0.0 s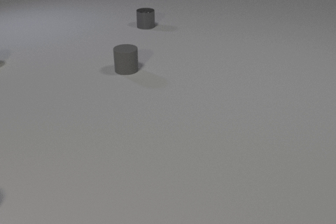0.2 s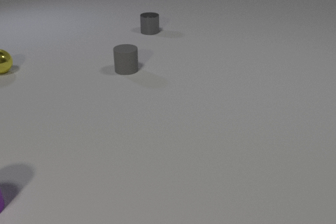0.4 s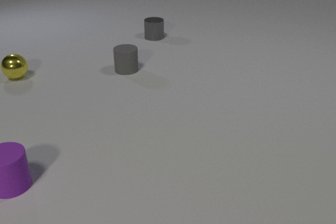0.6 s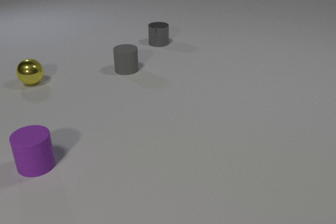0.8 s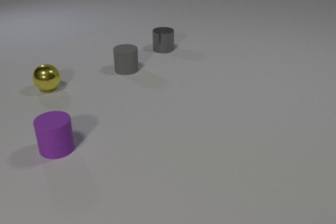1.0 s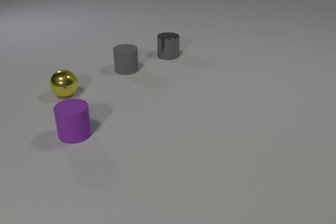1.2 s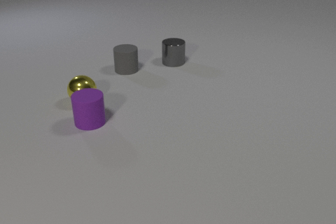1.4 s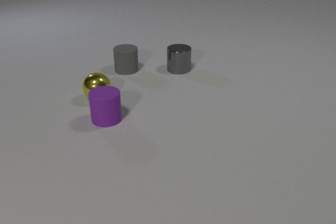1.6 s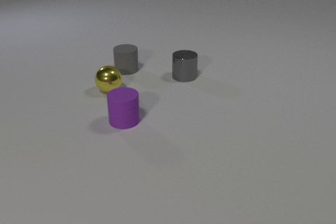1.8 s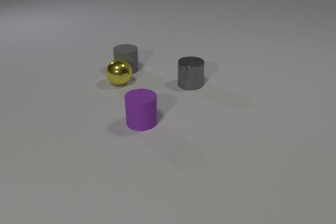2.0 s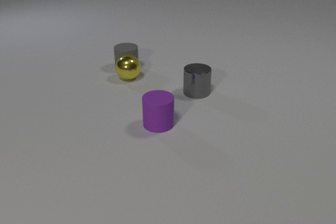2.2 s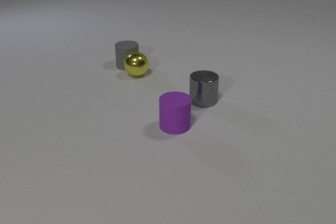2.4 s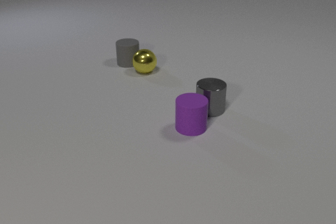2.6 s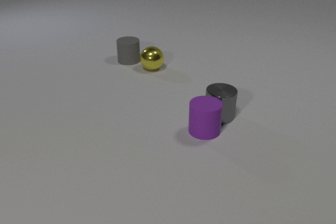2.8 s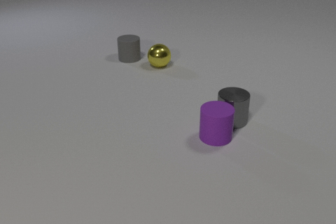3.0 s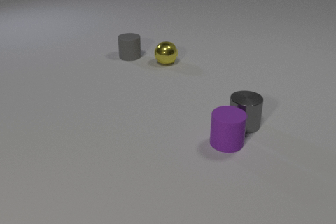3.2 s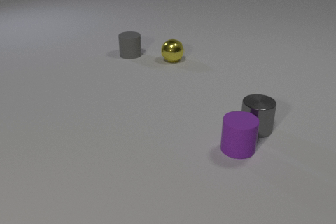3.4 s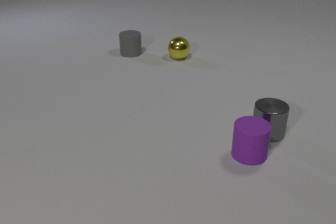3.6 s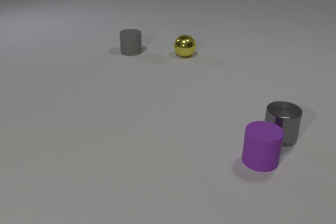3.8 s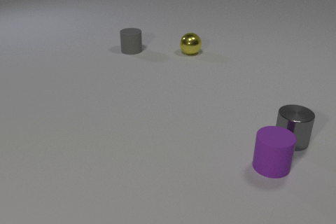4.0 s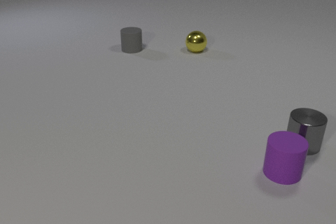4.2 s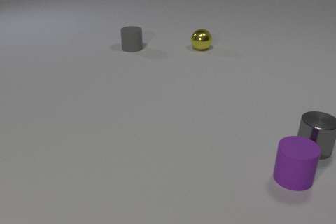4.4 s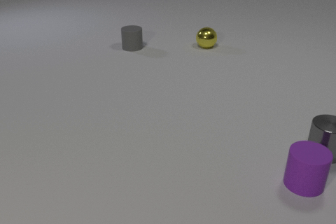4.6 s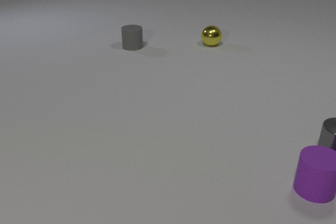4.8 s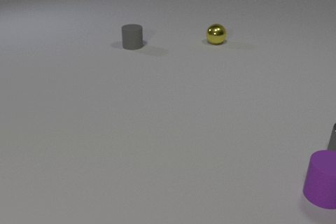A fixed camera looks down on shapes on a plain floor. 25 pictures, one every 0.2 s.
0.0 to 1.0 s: The purple rubber cylinder comes in at the left edge, slides to the right and away from the camera. The yellow metal sphere comes in at the left edge, rolls toward the camera and to the right. The gray metal cylinder slides toward the camera.
1.0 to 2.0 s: The purple rubber cylinder slides to the right. The yellow metal sphere rolls to the right and away from the camera. The gray metal cylinder slides toward the camera. The purple rubber cylinder and the yellow metal sphere collide. The yellow metal sphere and the gray rubber cylinder collide.
2.0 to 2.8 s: The purple rubber cylinder slides to the right. The yellow metal sphere rolls to the right and away from the camera. The gray metal cylinder slides toward the camera and to the right. The gray rubber cylinder slides away from the camera. The purple rubber cylinder and the gray metal cylinder collide.
2.8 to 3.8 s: The purple rubber cylinder slides to the right and toward the camera. The yellow metal sphere rolls away from the camera and to the right. The gray metal cylinder slides to the right and toward the camera. The gray rubber cylinder slides away from the camera.
3.8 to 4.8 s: The purple rubber cylinder slides to the right and toward the camera. The yellow metal sphere rolls away from the camera and to the right. The gray metal cylinder slides to the right. The gray rubber cylinder slides away from the camera.
What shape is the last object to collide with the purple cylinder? cylinder.
How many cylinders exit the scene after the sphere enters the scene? 0.
How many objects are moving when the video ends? 4.
